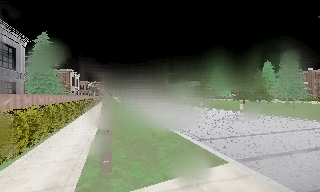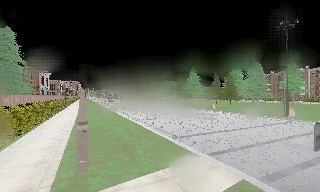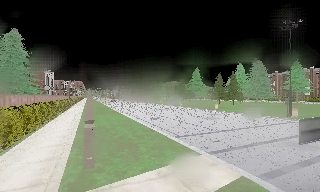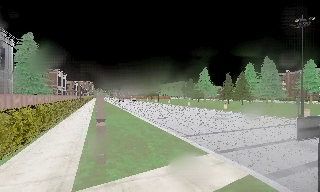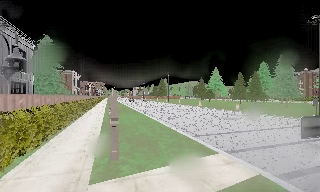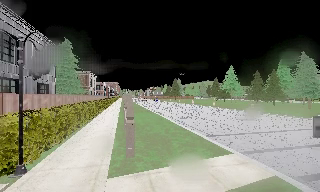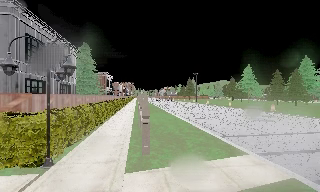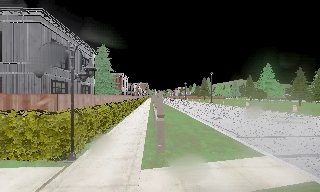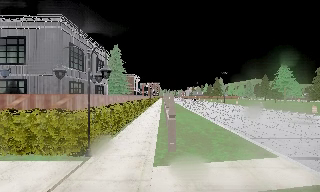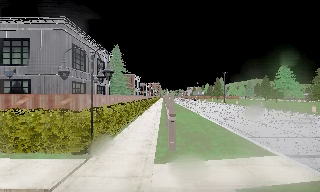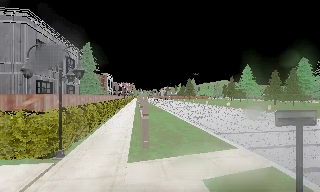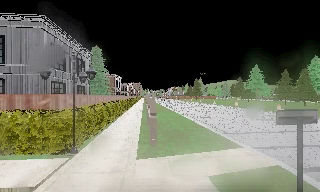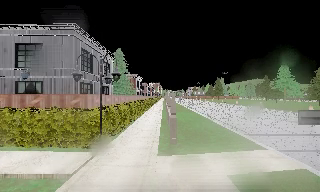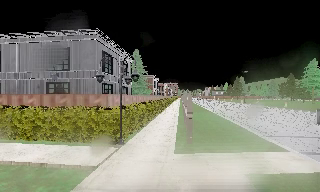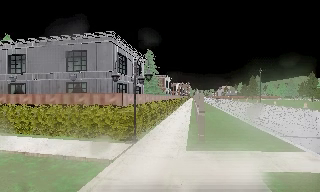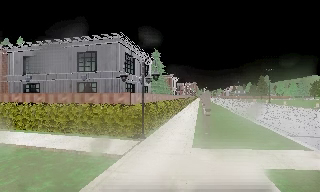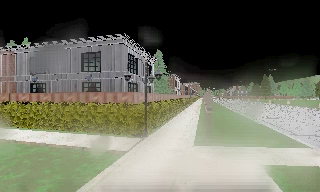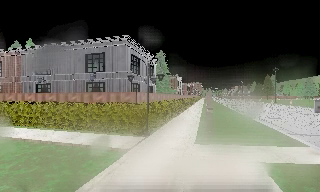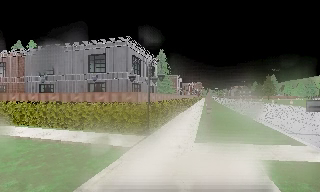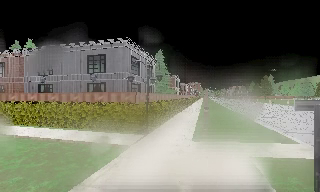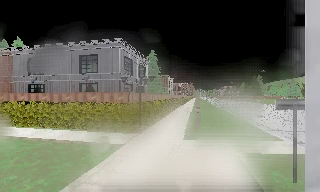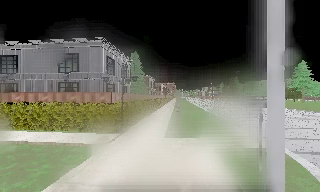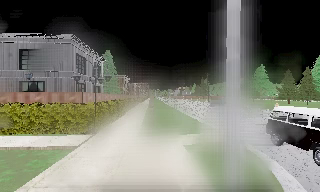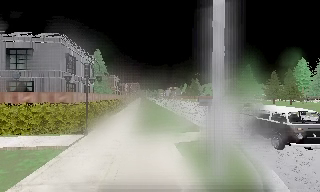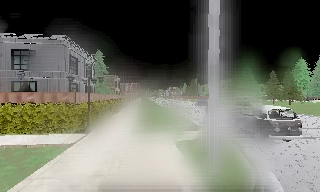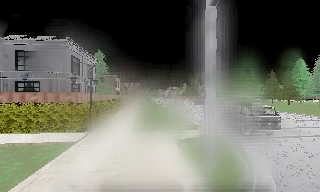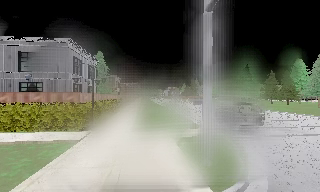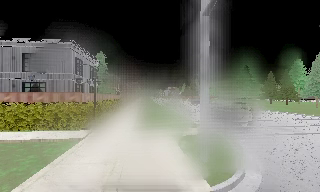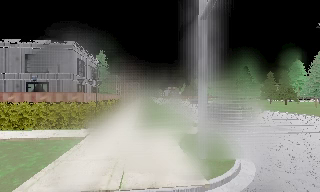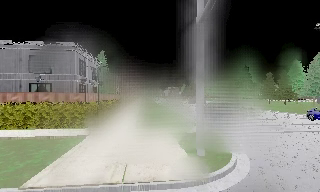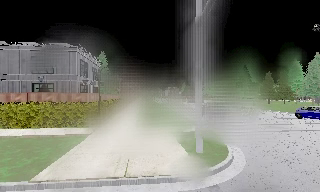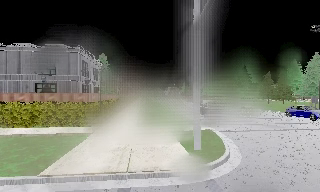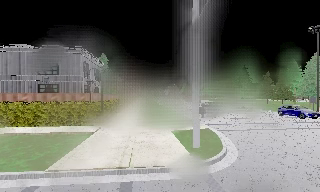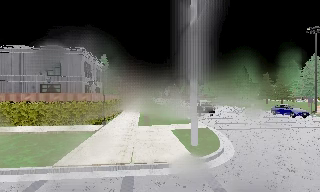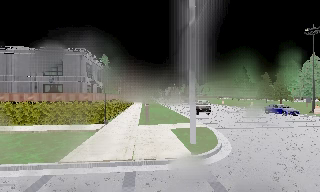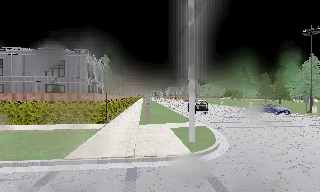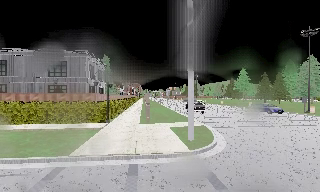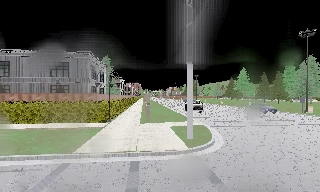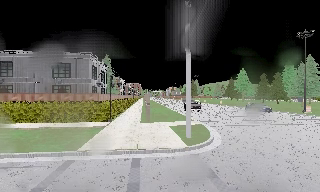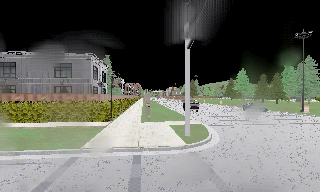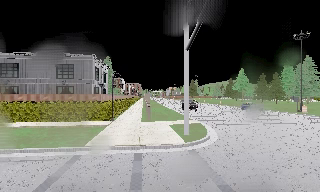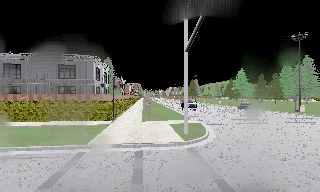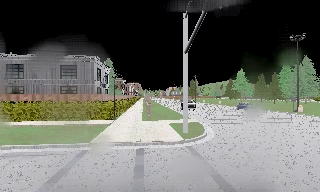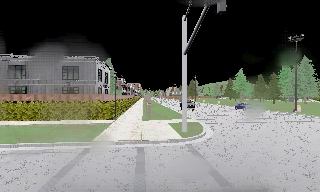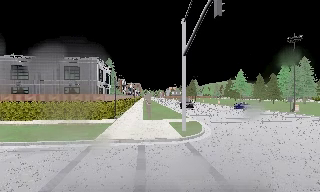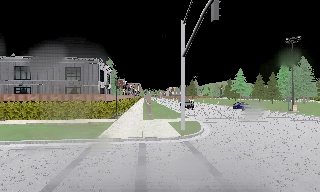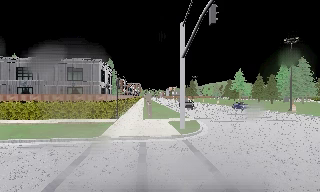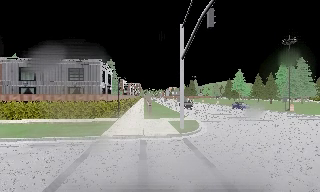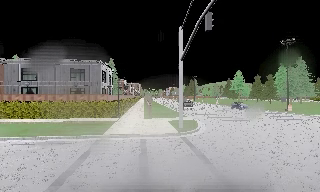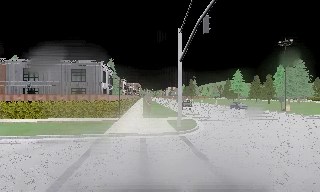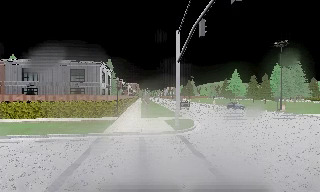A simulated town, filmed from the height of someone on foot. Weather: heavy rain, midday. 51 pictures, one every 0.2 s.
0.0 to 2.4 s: The camera pans to its left, which is counterclockwise from overhead, by about 20 degrees. It travels backward, about 3 m, so what stands in front gets smaller.
2.4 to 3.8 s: The camera pans to its left, which is counterclockwise from overhead, by about 15 degrees. It travels backward, about 2 m, so what stands in front gets smaller.
3.8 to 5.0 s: The camera swings to its right by about 20 degrees, and the scene slides to the left. It travels backward, about 1.5 m, so what stands in front gets smaller.
5.0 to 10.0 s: The camera travels backward, about 8 m, so what stands in front gets smaller.
The film runs backward here.
